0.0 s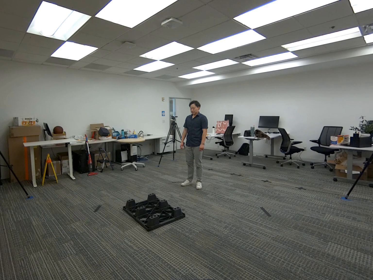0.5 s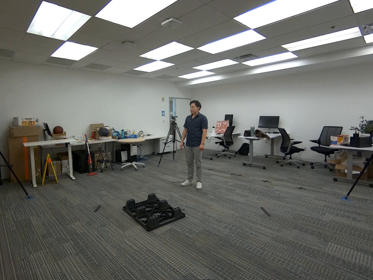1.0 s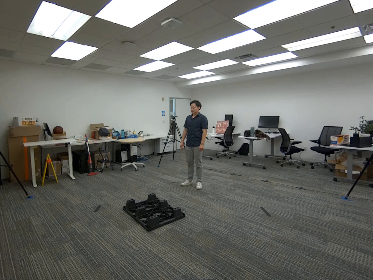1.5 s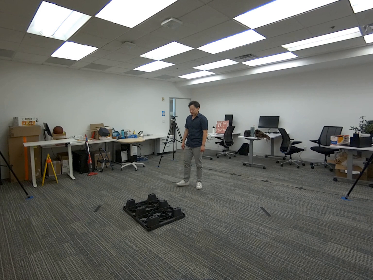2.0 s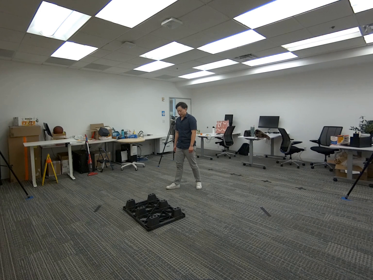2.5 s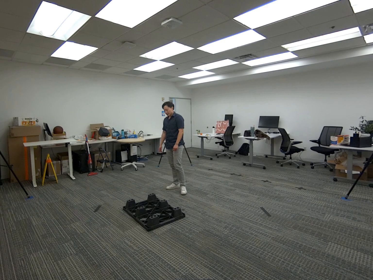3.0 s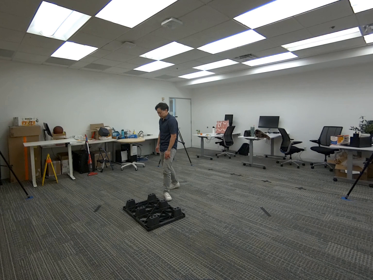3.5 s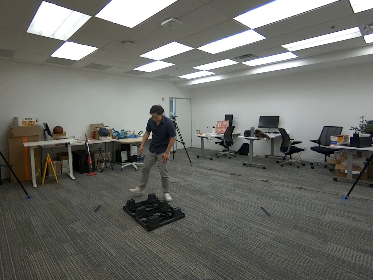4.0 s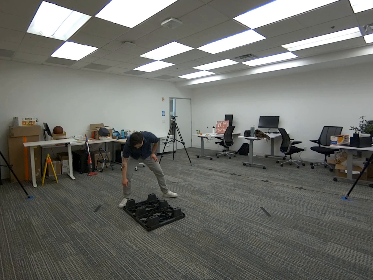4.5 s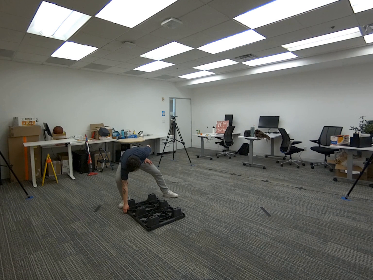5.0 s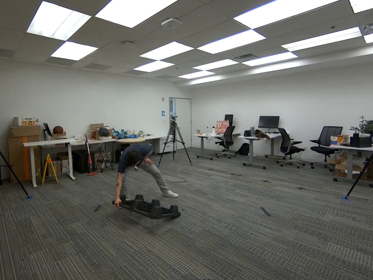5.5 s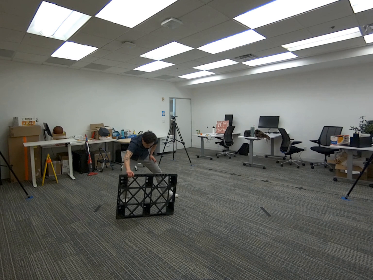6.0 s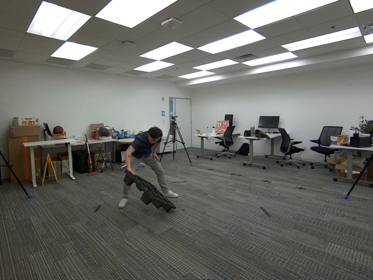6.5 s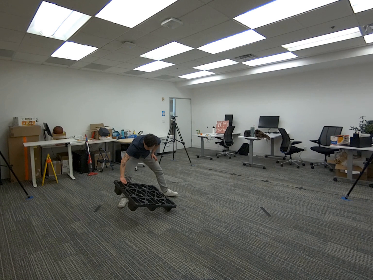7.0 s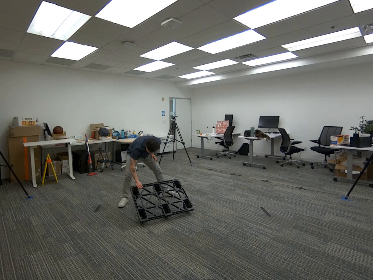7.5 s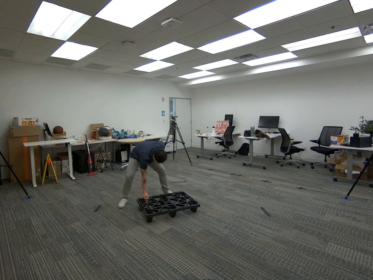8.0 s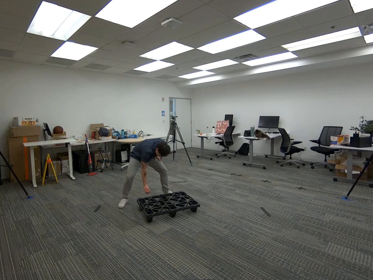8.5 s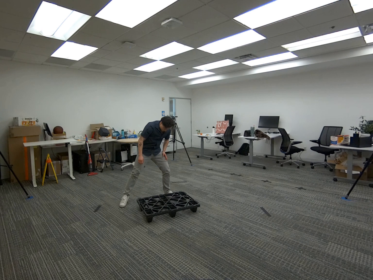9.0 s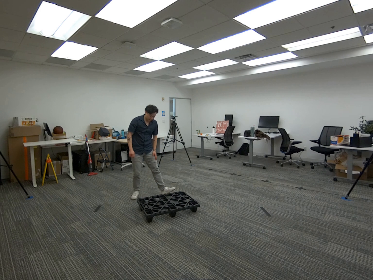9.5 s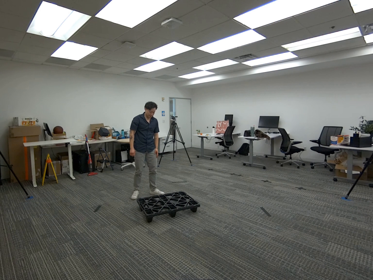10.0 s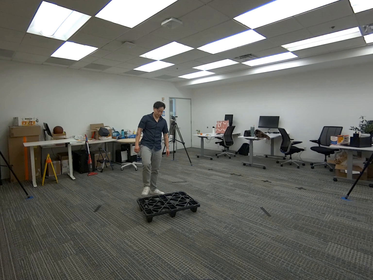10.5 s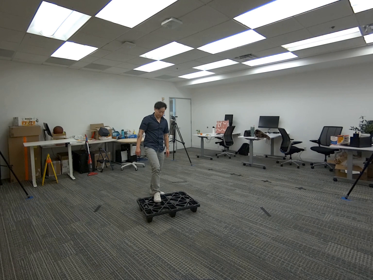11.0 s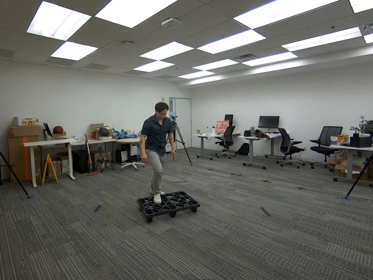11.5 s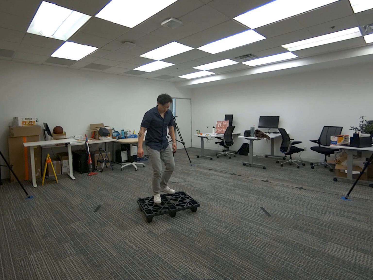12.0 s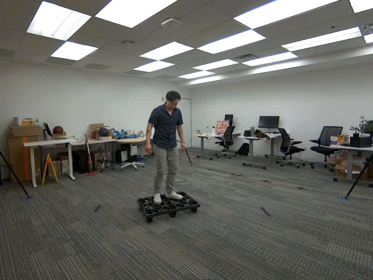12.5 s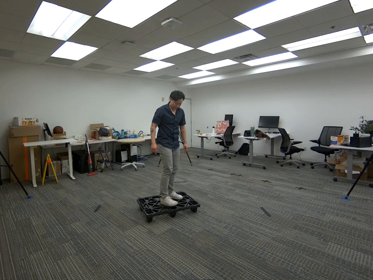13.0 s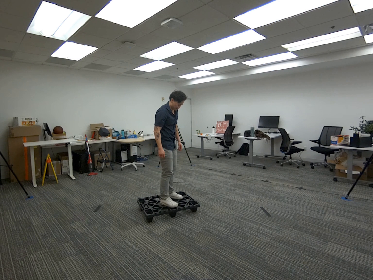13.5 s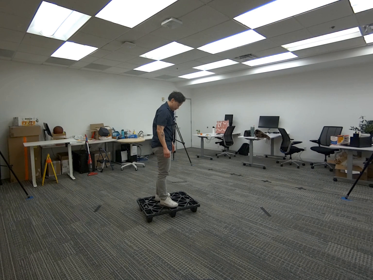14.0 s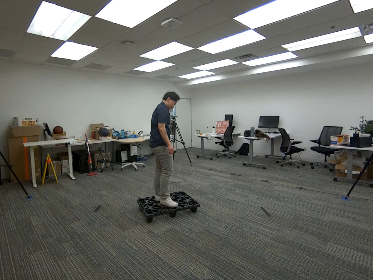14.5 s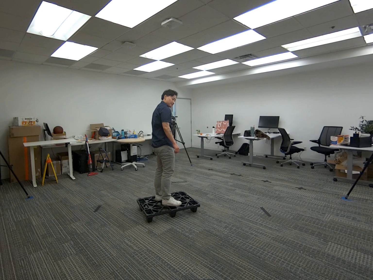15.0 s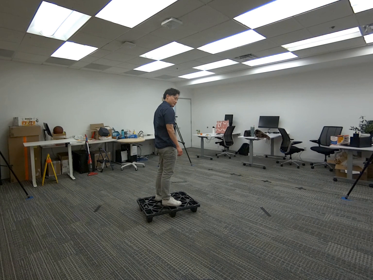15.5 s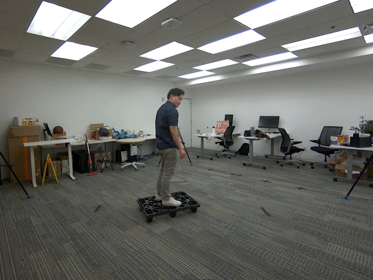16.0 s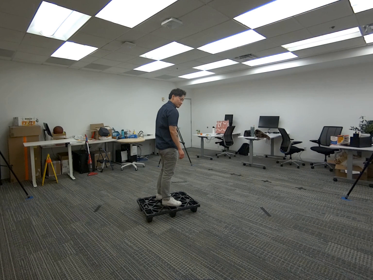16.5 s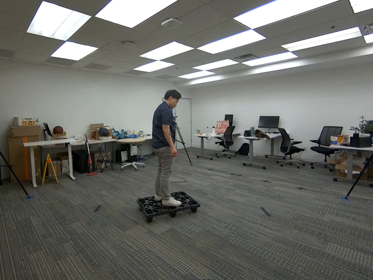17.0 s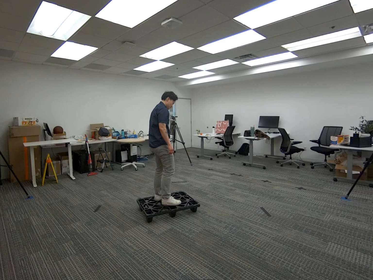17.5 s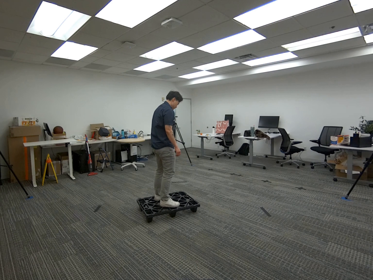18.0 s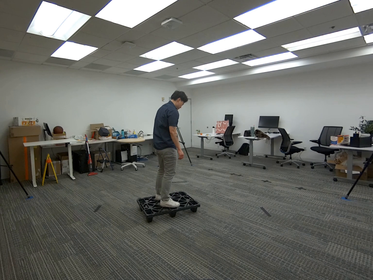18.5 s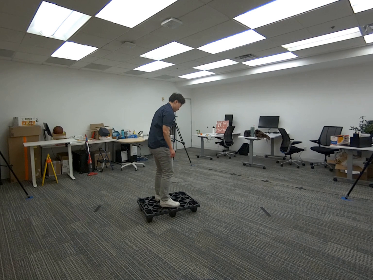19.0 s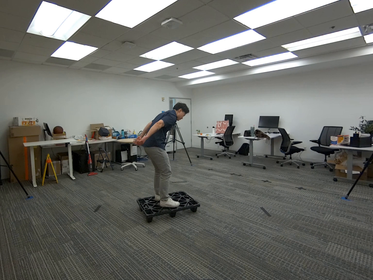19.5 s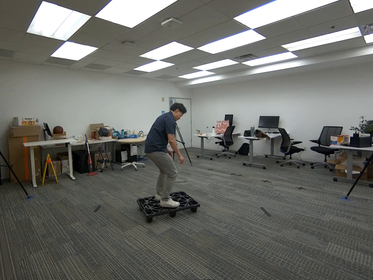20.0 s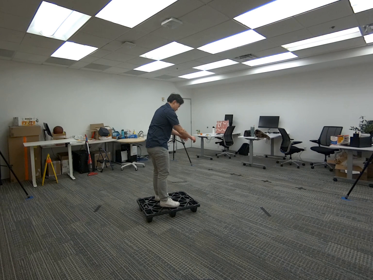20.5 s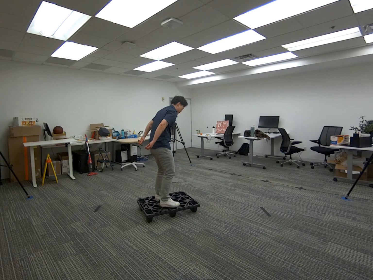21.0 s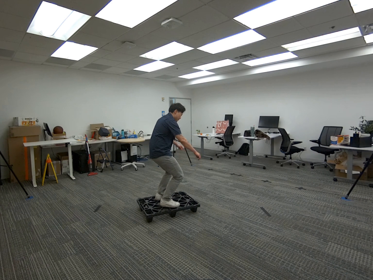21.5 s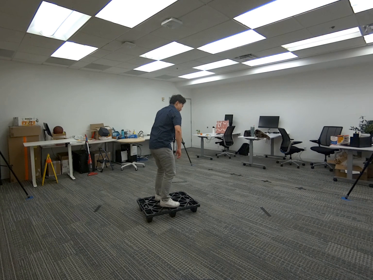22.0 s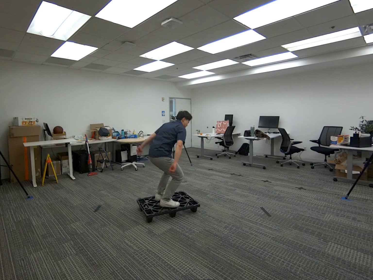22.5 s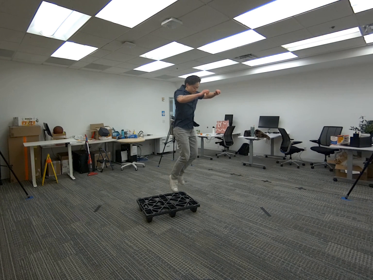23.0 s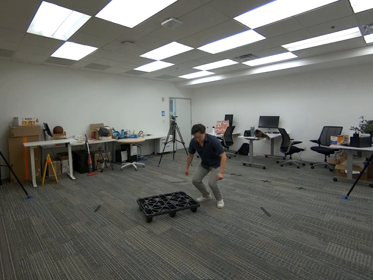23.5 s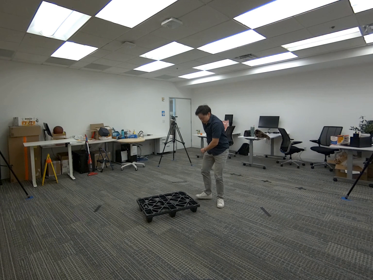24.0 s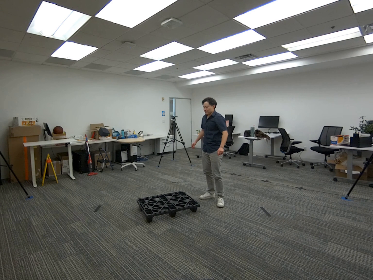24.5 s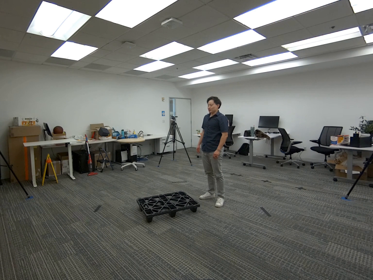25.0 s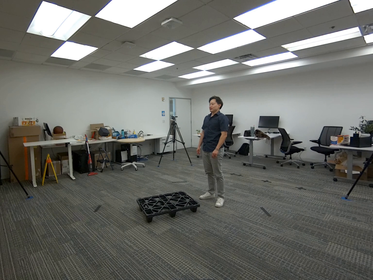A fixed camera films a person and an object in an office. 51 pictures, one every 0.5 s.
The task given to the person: Walk over to the black platfrom on the ground and flip the platfrom over and step onto the platform and jump of the platform using both feet.
